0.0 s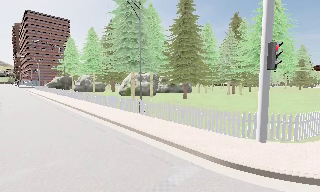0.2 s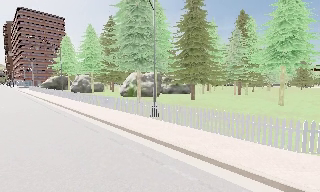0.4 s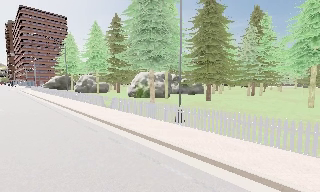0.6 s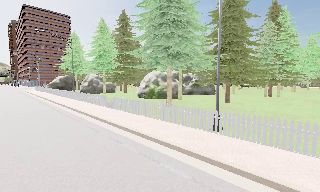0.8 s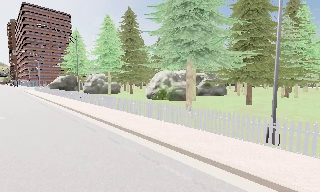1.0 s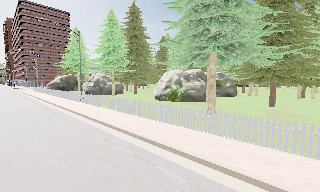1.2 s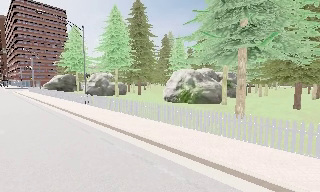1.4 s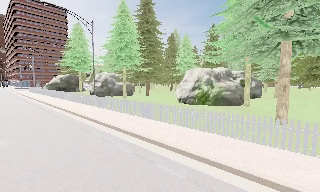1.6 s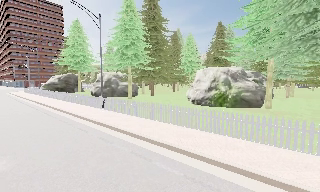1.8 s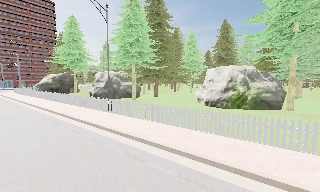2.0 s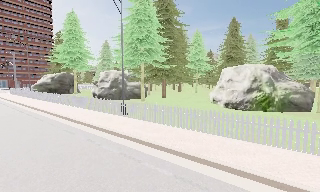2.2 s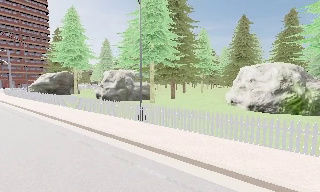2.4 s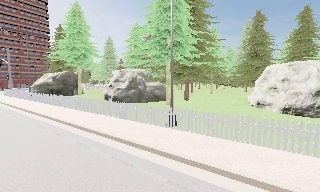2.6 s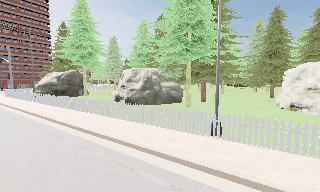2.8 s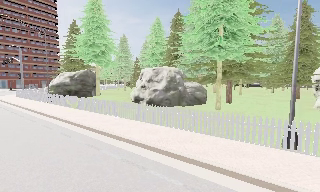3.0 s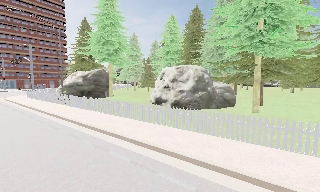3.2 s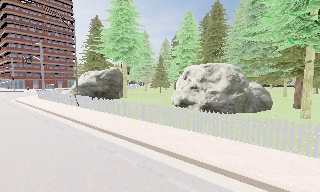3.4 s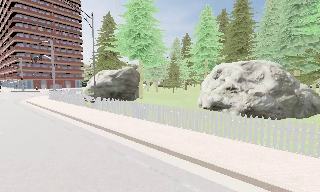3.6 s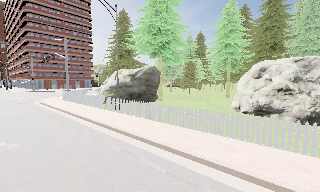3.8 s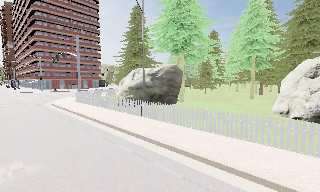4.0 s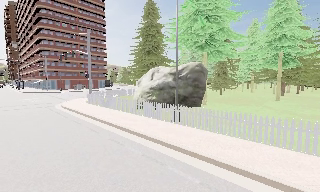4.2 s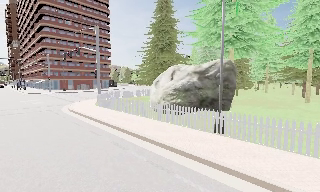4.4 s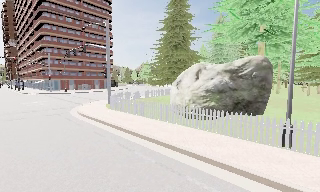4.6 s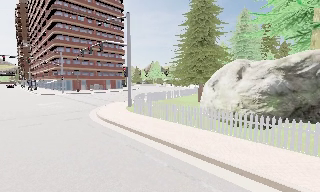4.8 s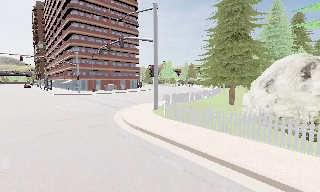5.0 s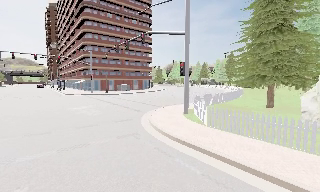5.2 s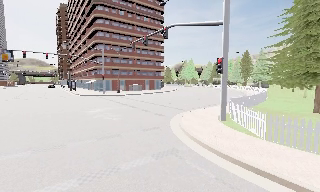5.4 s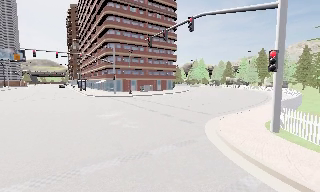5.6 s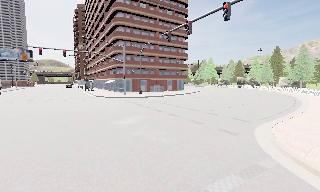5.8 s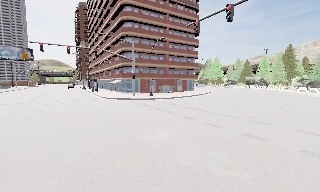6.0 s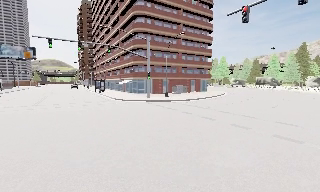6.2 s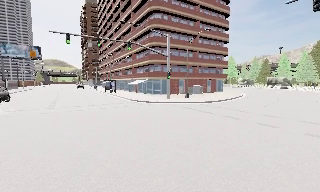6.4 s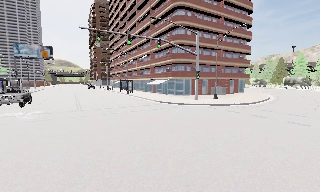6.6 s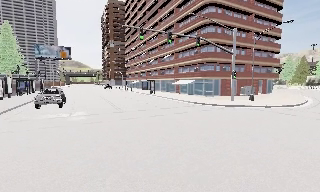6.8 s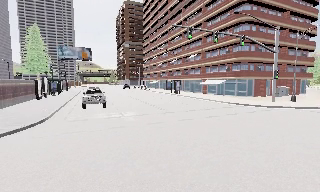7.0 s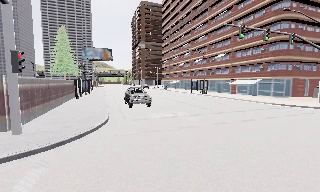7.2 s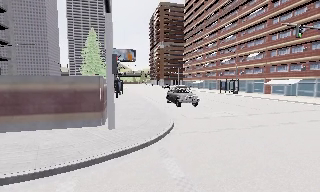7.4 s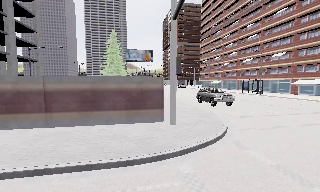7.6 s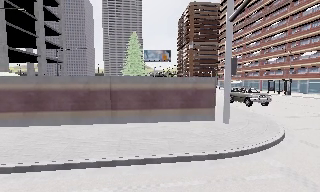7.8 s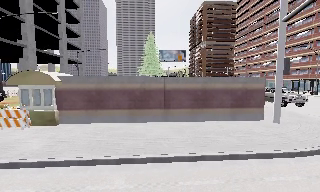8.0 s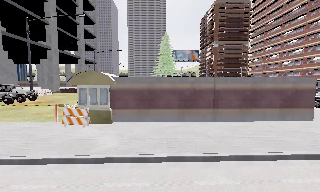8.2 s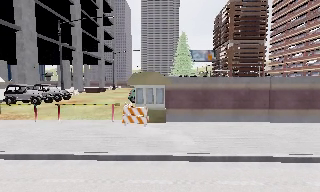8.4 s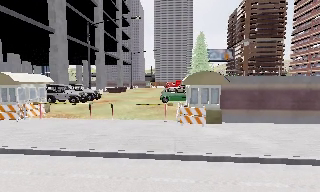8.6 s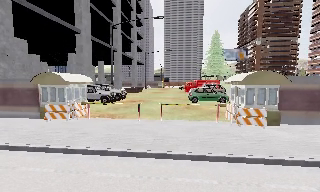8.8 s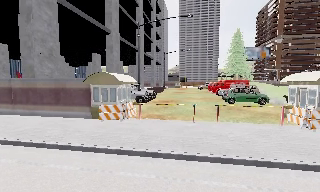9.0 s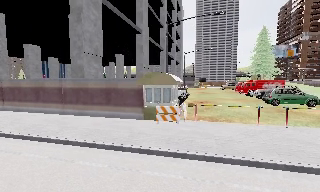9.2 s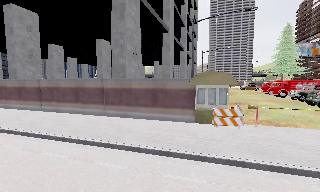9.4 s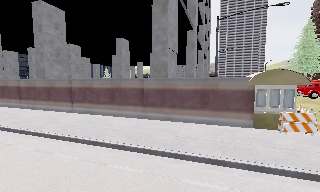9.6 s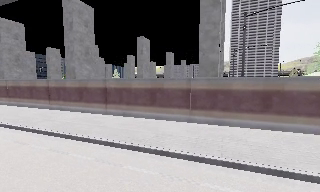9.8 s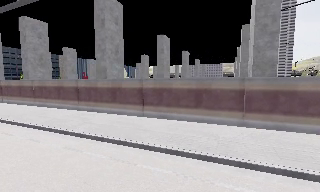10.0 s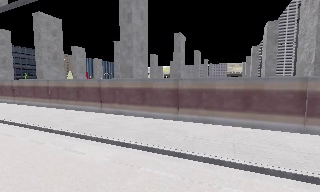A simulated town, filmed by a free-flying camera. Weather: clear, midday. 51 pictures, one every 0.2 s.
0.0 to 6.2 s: The camera swings to its left by about 15 degrees, and the scene slides to the right. It travels to its left and forward, about 70 m, so close, fixed things drift to the right.
6.2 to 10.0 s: The camera pans to its left, which is counterclockwise from overhead, by about 55 degrees. It travels to its left, about 45 m, so close, fixed things drift to the right.
The film runs forward here.
